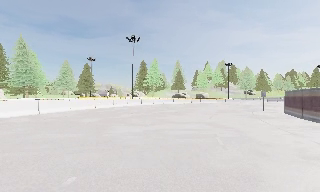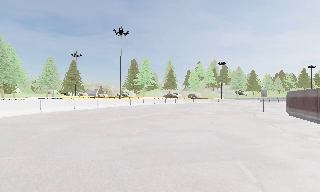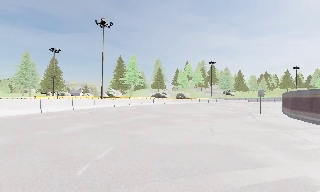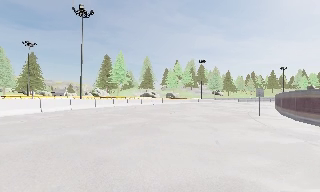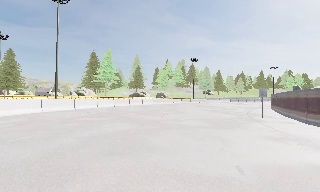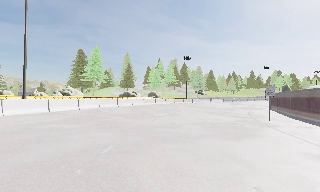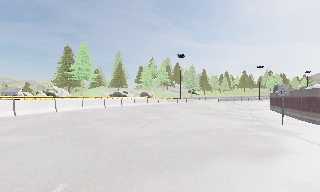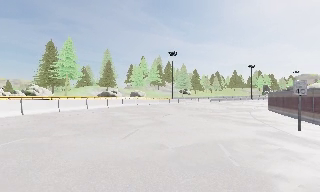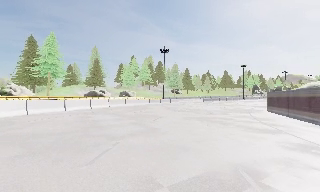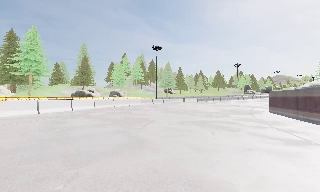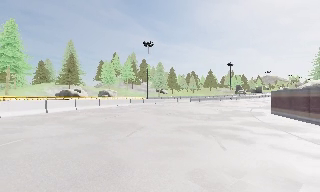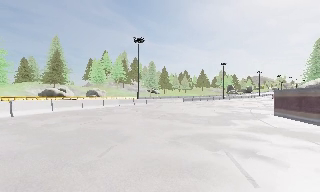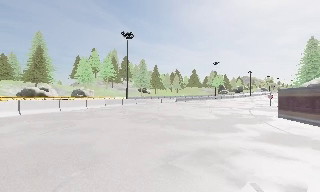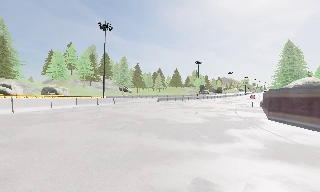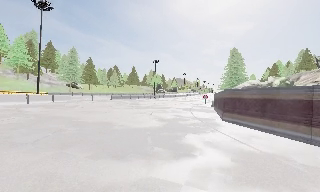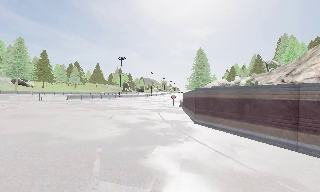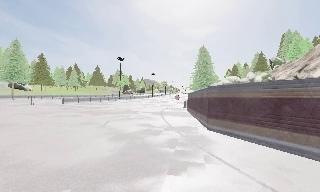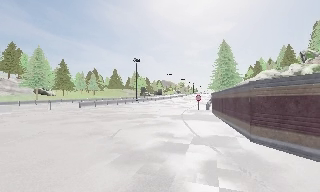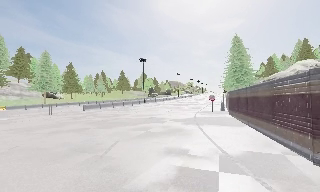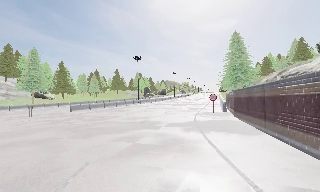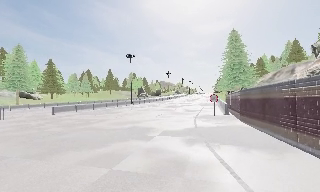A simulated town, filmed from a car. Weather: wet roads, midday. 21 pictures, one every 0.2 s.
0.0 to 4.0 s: The scene slides to the left, as the camera pans about 65 degrees to its right. It travels forward, about 45 m.
The film runs forward here.
